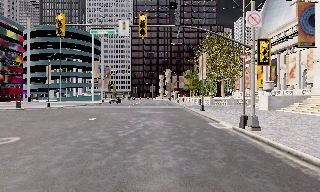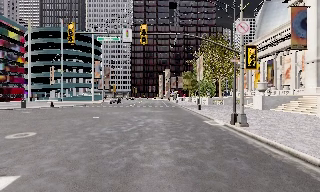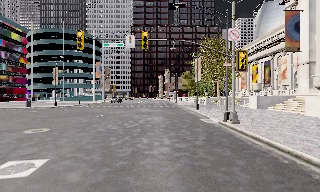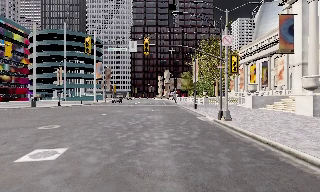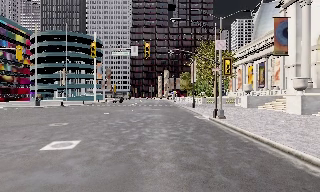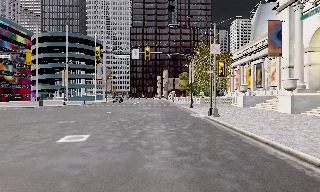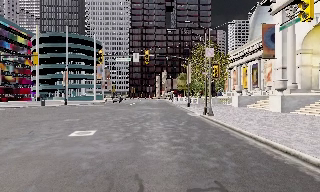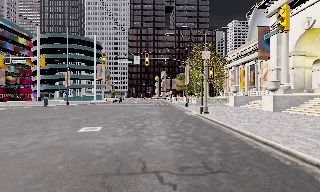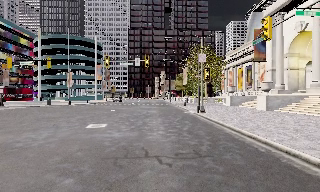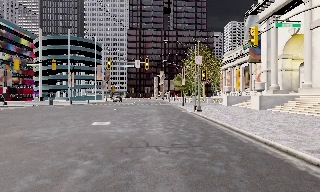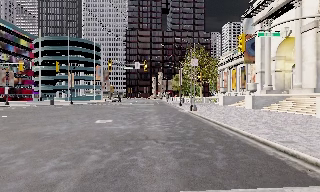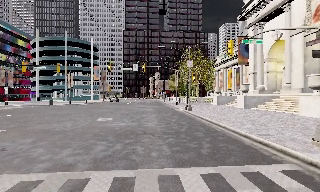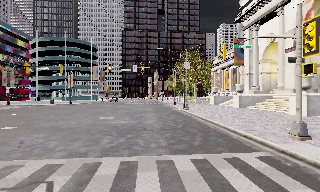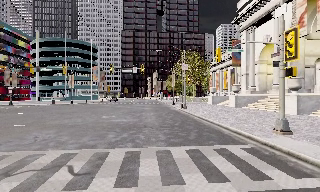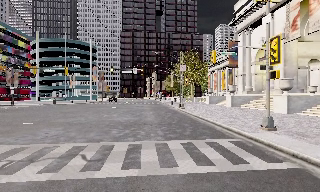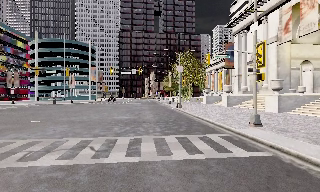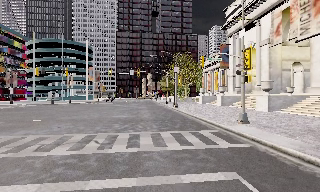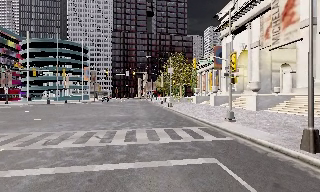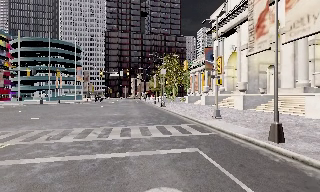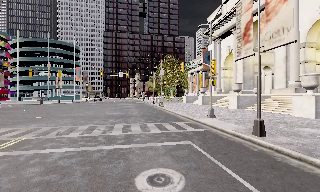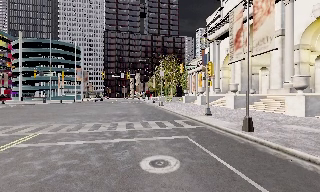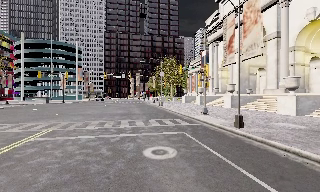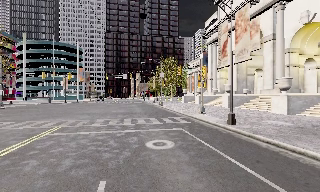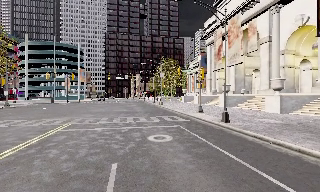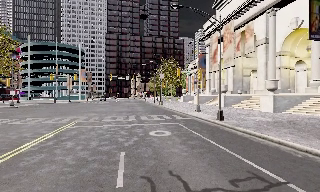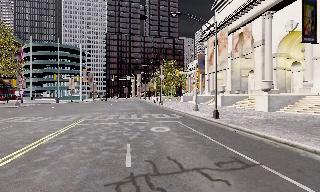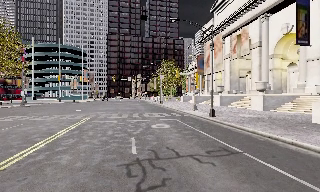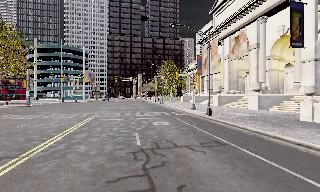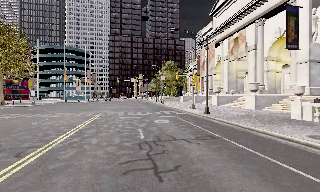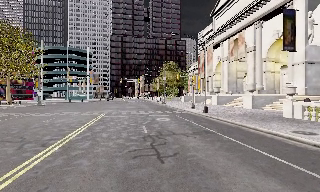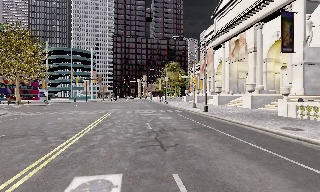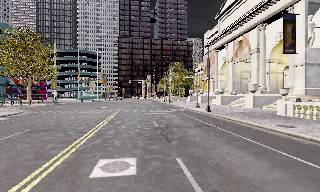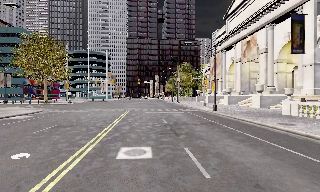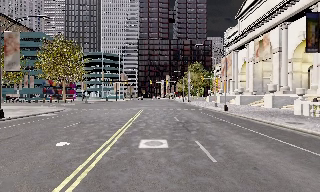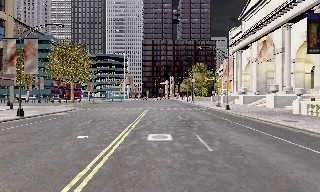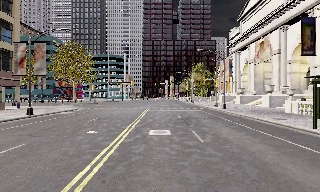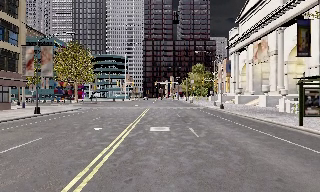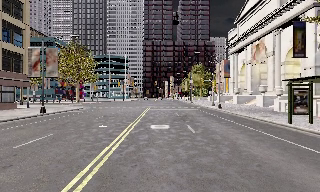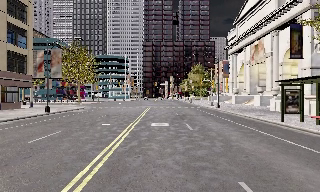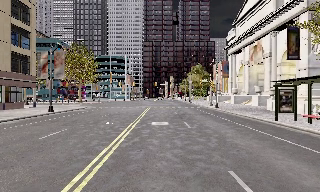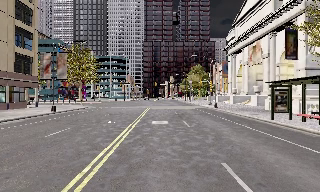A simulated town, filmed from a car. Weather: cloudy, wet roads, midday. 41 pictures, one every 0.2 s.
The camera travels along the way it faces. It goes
backward.
0.0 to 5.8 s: The camera travels backward, about 25 m, so what stands in front gets smaller.
5.8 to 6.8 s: The scene slides to the right, as the camera pans about 10 degrees to its left. It travels backward, about 5 m, so what stands in front gets smaller.
6.8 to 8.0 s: The camera travels backward, about 4 m, so what stands in front gets smaller. It loses speed.
The film runs backward here.
